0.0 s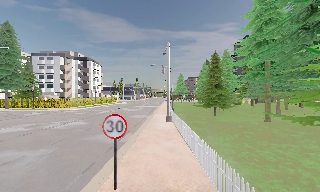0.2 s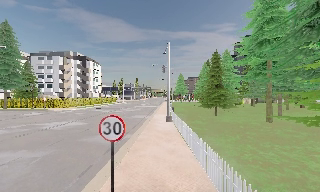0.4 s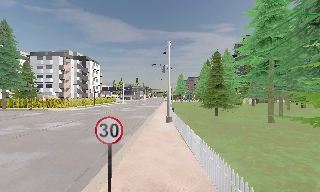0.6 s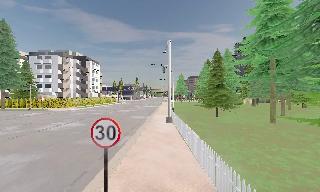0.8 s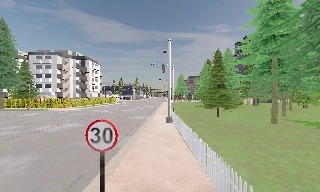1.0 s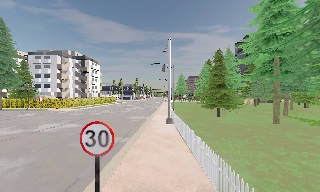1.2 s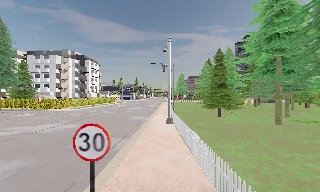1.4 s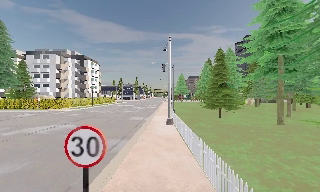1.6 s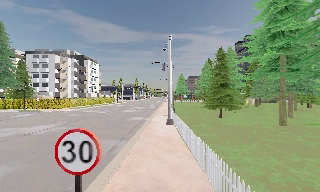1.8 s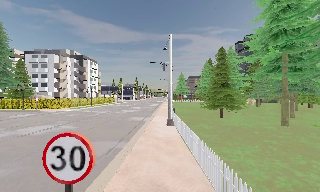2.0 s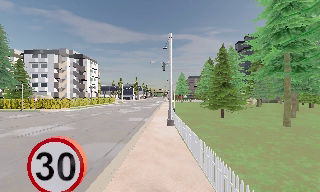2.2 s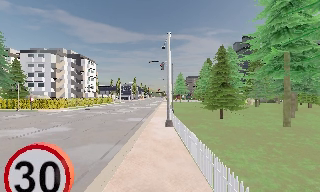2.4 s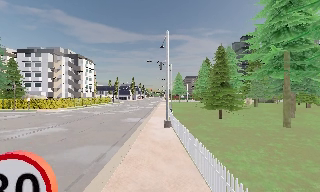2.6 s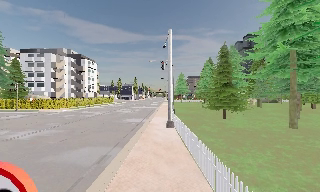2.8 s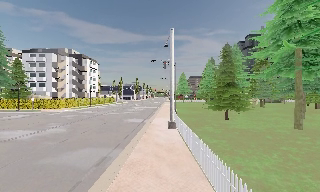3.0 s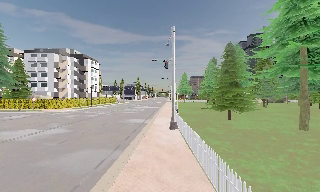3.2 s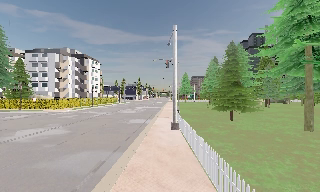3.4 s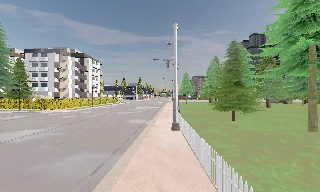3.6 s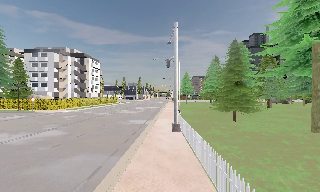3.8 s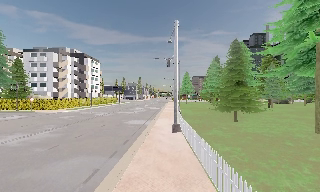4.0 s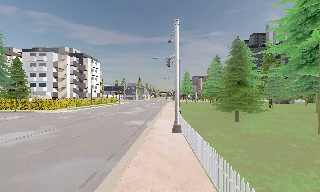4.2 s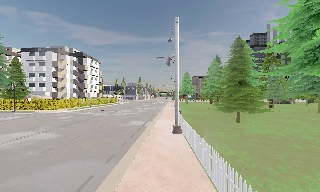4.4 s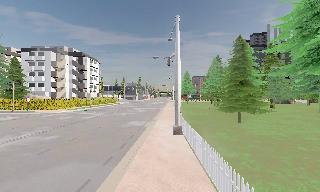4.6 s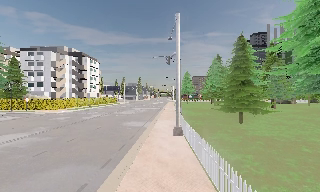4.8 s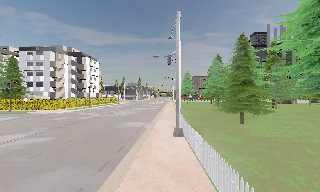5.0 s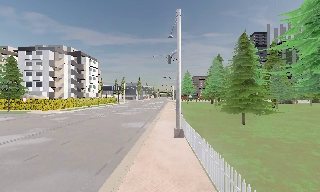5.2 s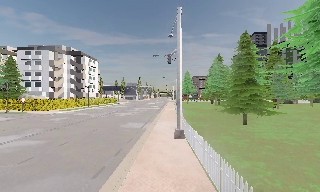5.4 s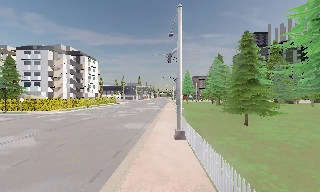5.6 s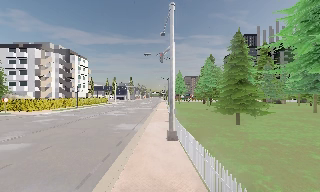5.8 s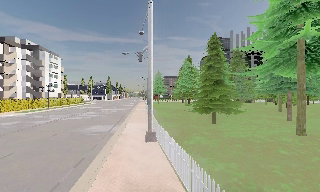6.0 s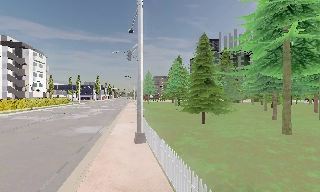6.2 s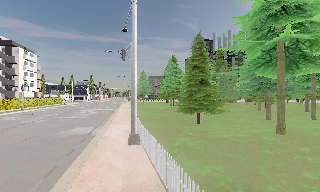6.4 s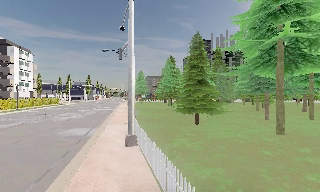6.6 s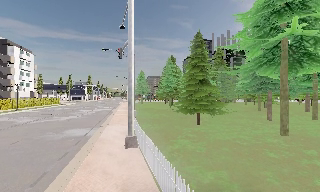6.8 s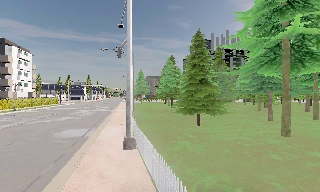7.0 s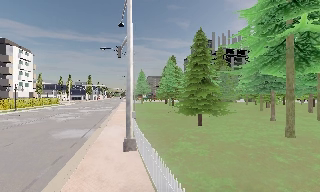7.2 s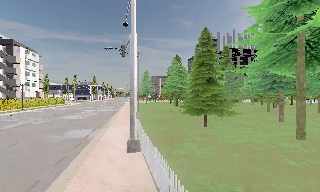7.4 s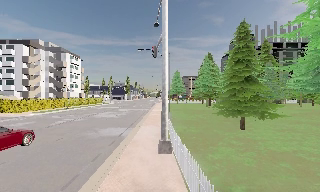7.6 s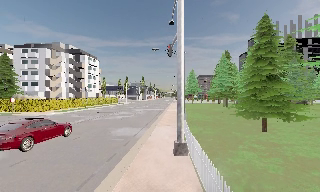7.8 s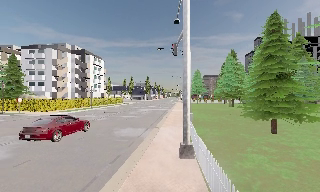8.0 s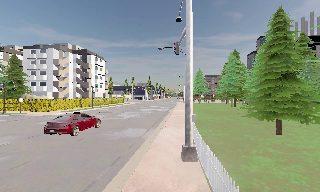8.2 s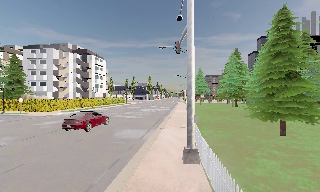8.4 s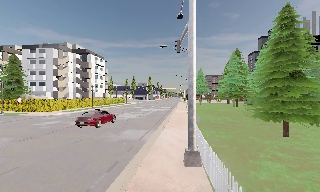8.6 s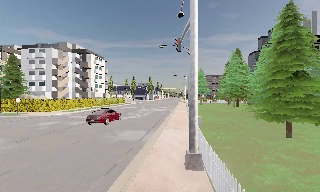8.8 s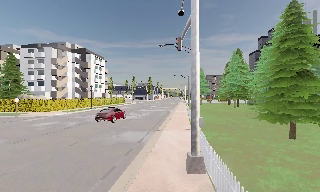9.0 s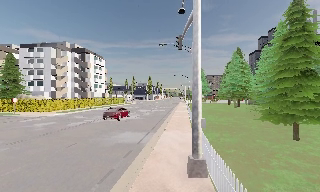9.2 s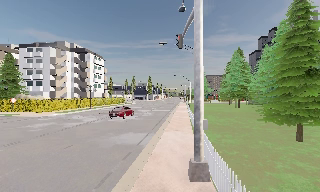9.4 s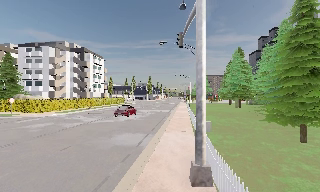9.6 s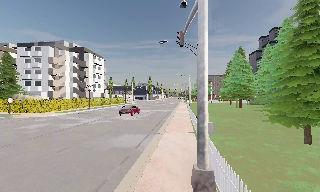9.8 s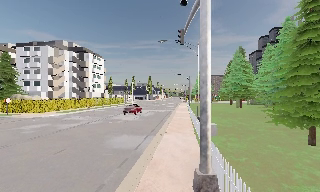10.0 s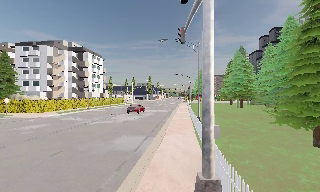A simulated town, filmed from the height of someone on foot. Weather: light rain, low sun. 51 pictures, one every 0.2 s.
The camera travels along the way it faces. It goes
forward.
0.0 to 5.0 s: The camera travels forward, about 6 m, so what stands in front looms larger.
5.0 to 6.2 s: The camera pans to its right, which is clockwise from overhead, by about 15 degrees. It travels forward, about 1.5 m, so what stands in front looms larger.
6.2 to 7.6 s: The camera pans to its left, which is counterclockwise from overhead, by about 15 degrees. It travels forward, about 1.5 m, so what stands in front looms larger.
7.6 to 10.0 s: The camera travels forward, about 3 m, so what stands in front looms larger.
The film runs forward here.
